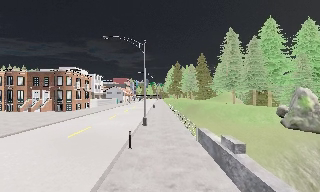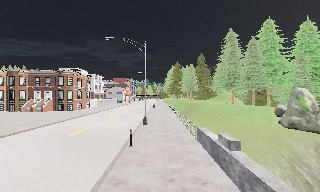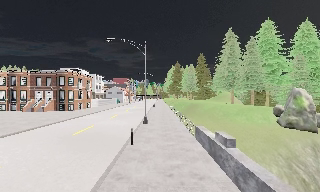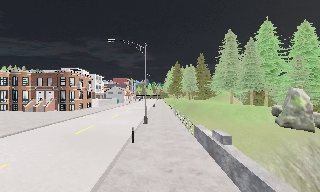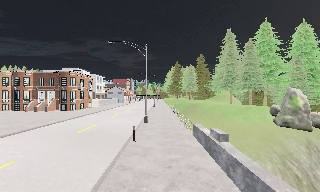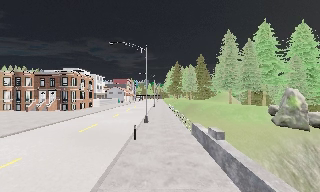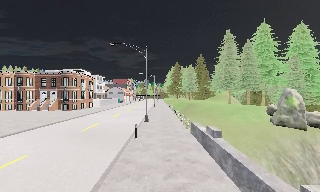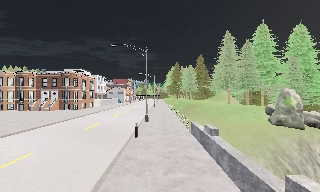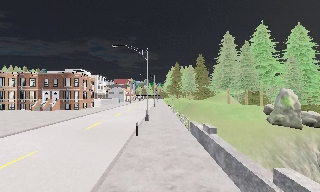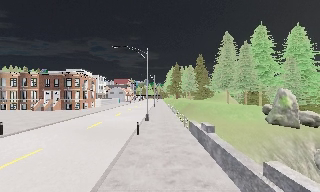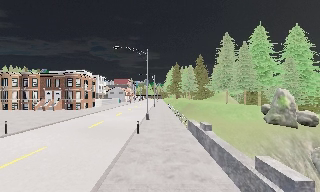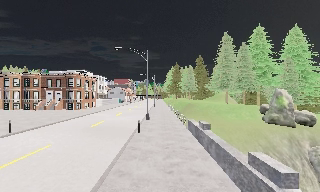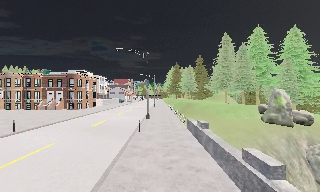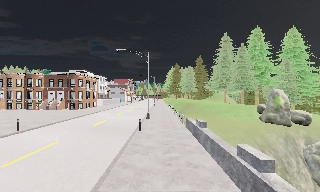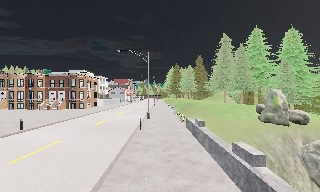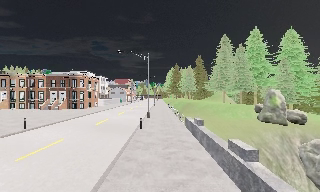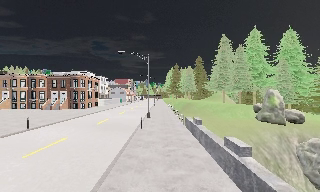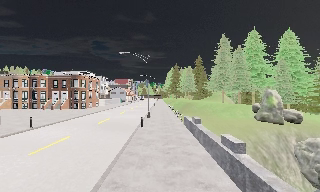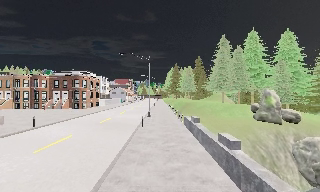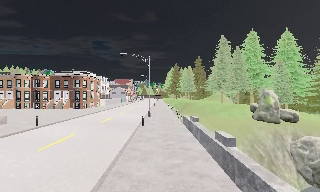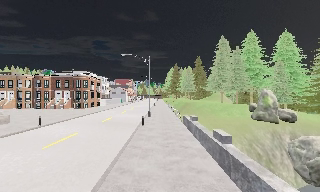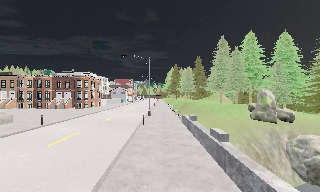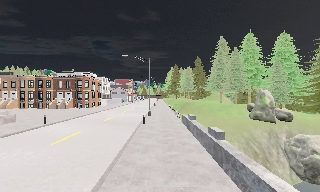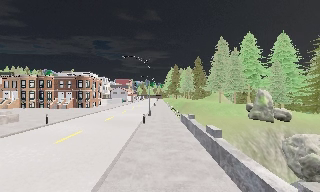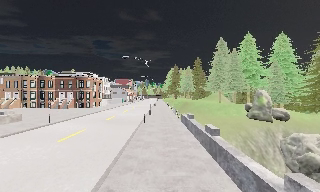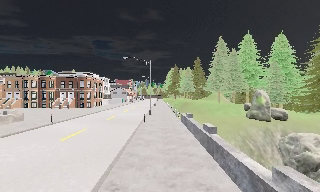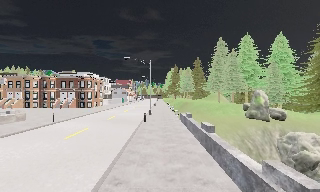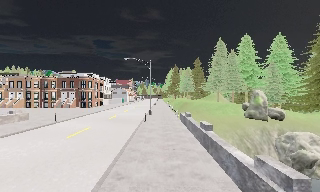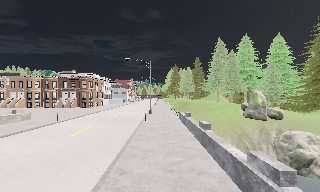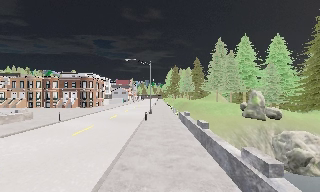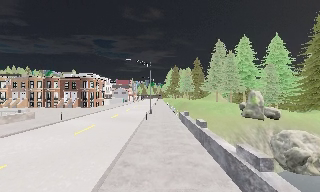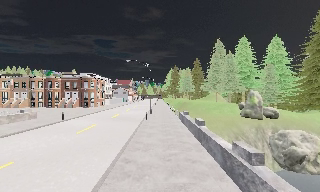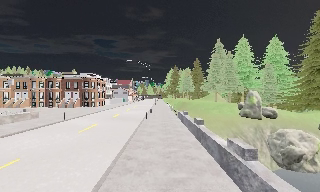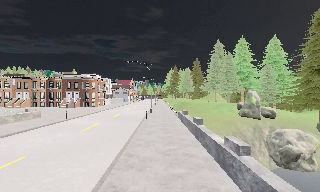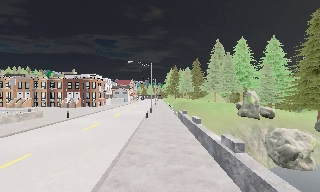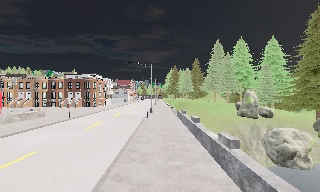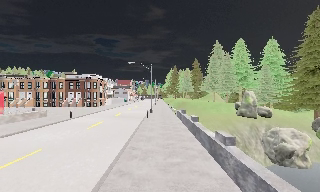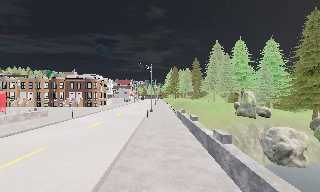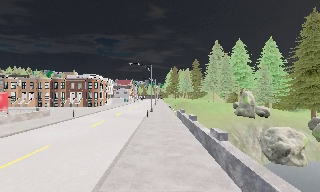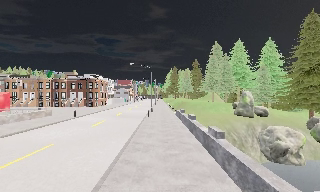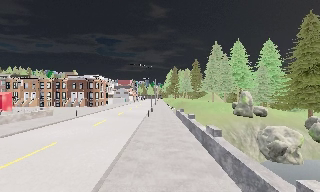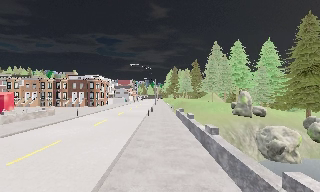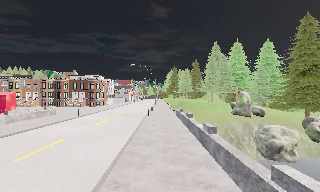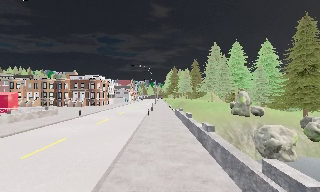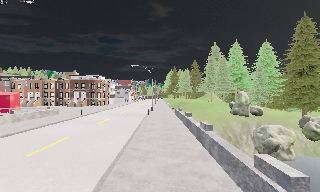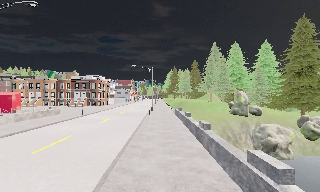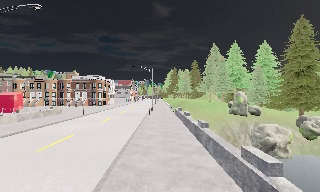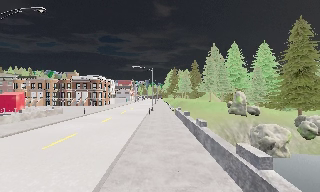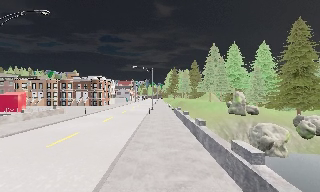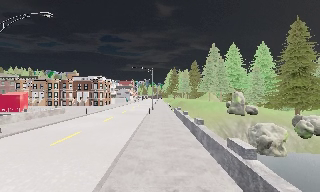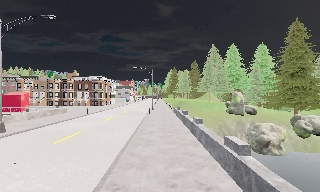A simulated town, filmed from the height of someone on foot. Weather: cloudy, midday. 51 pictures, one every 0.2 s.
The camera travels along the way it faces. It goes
backward.
0.0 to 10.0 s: The camera travels backward, about 15 m, so what stands in front gets smaller.
The film runs backward here.
